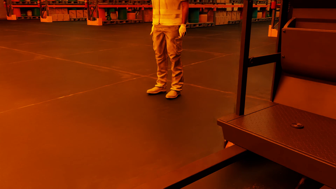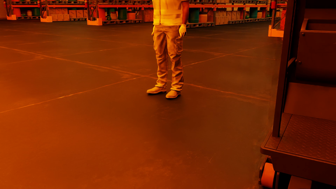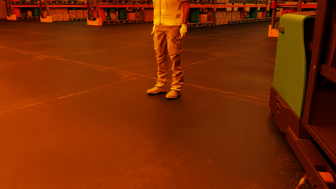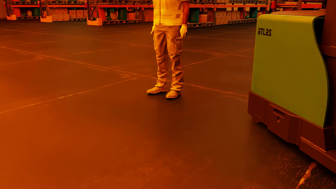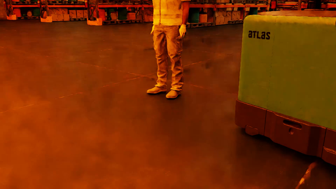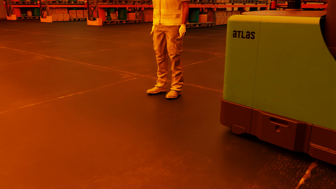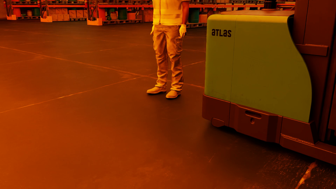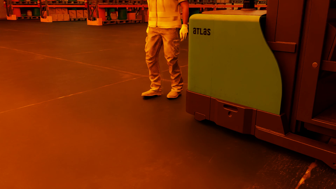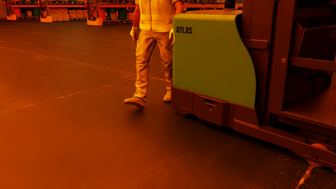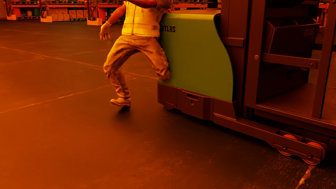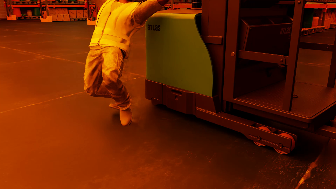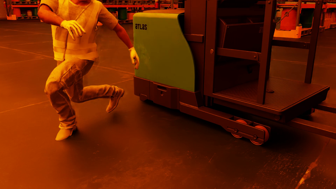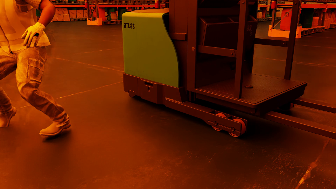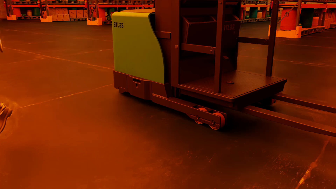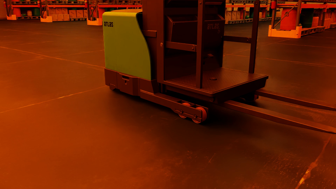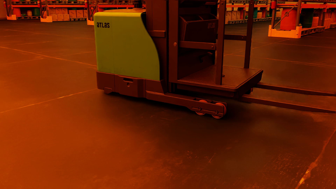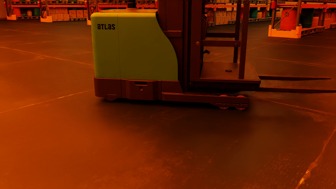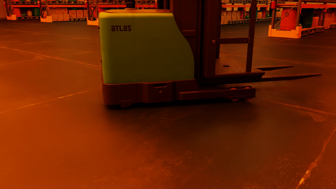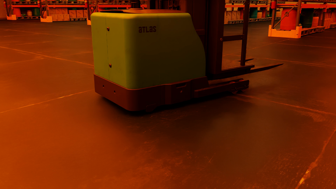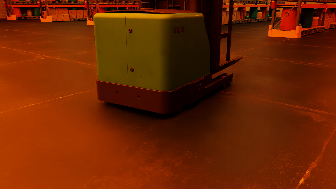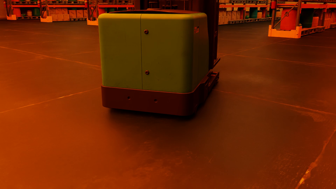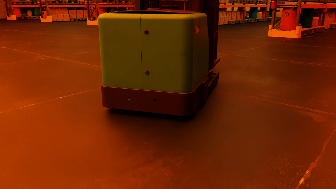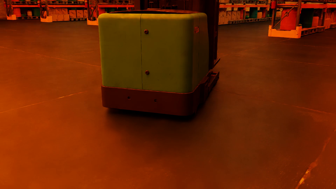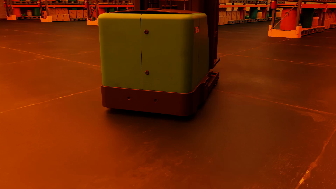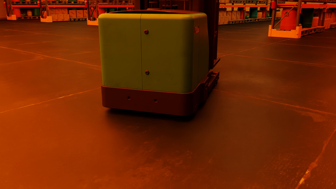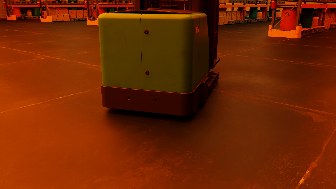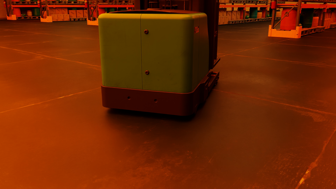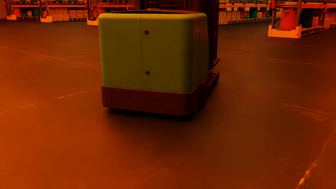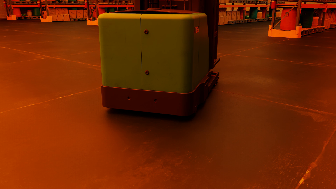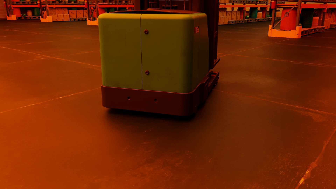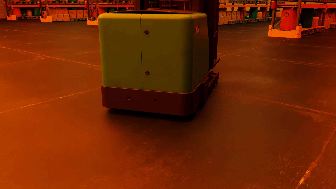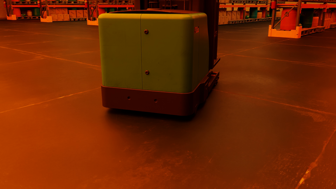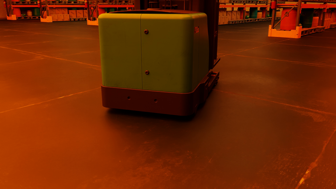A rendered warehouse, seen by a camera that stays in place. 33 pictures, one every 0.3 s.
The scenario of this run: Near miss between a forklift and a person.
